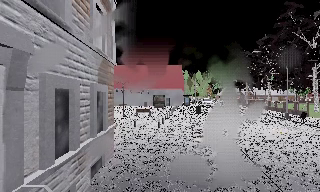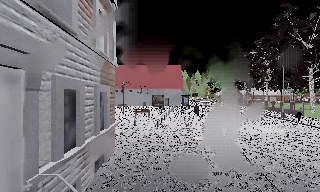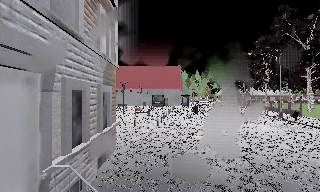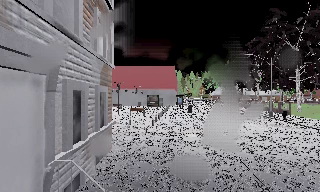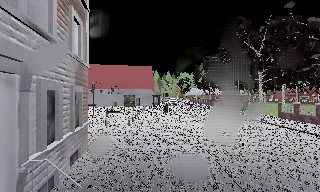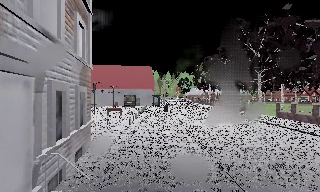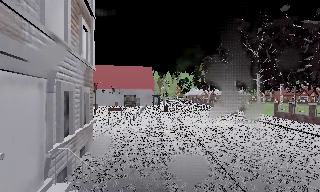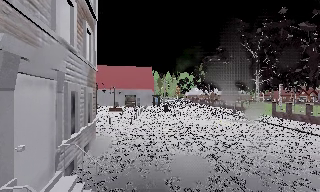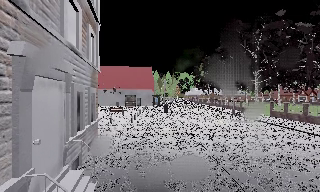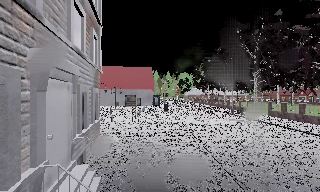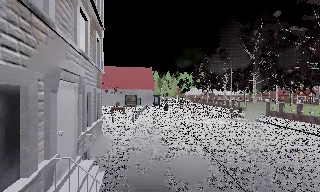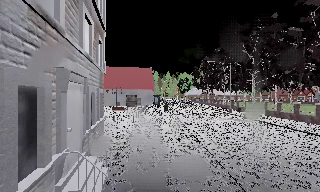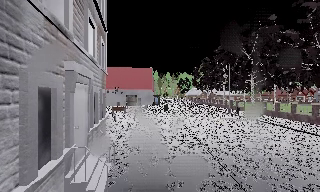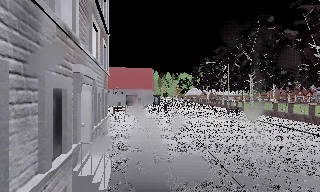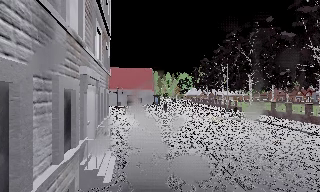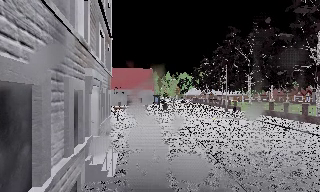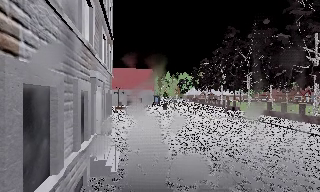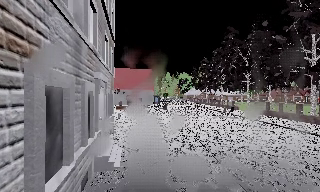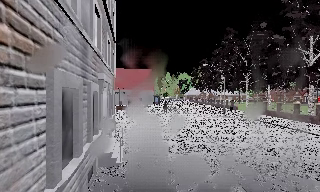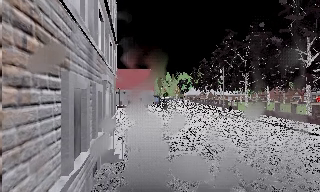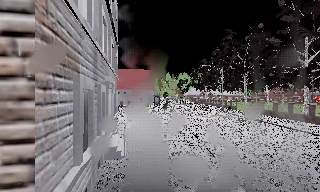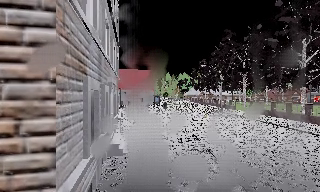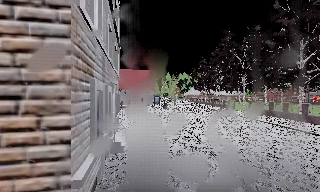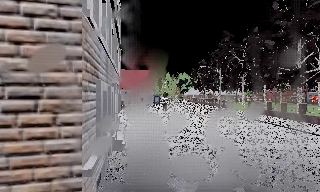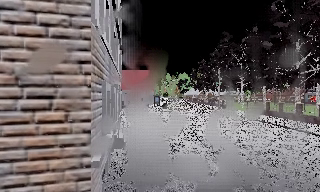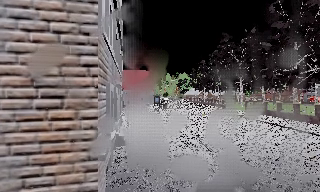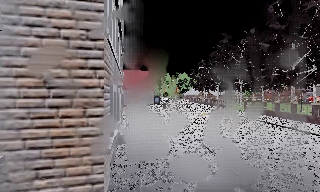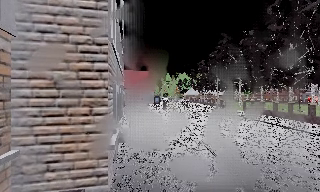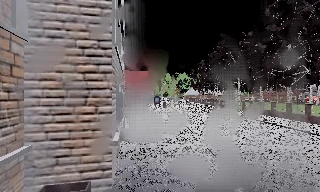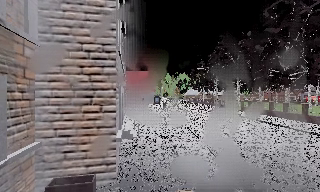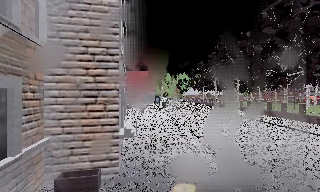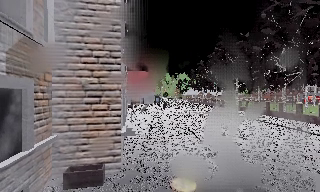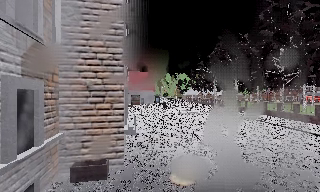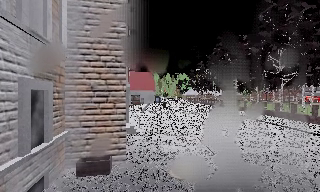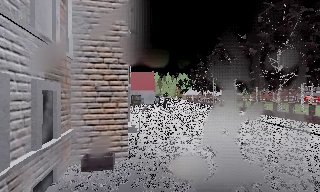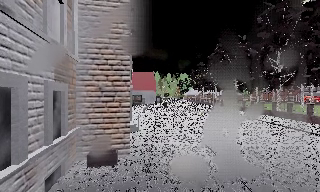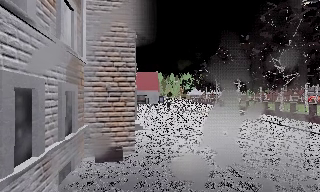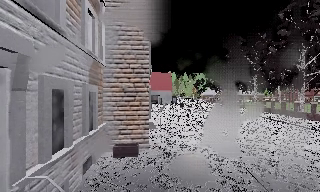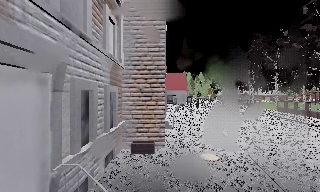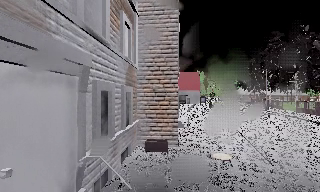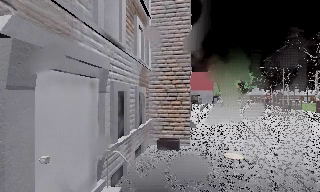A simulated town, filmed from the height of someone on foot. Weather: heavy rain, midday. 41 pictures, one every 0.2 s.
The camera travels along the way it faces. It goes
backward.
0.0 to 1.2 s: The camera pans to its right, which is clockwise from overhead, by about 10 degrees. It travels backward, about 2 m, so what stands in front gets smaller.
1.2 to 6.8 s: The camera travels backward, about 9 m, so what stands in front gets smaller.
6.8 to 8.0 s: The scene slides to the right, as the camera pans about 20 degrees to its left. It travels backward, about 2 m, so what stands in front gets smaller.
The film runs backward here.
